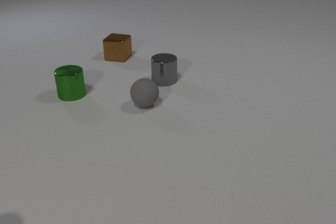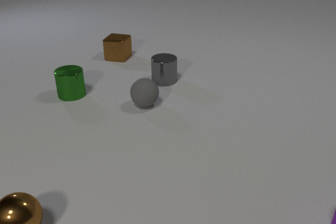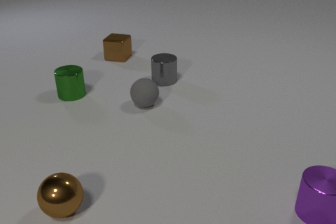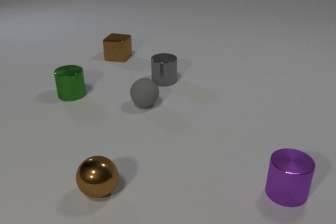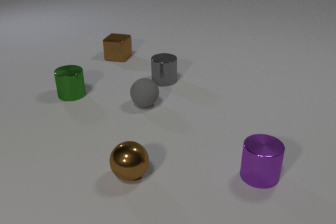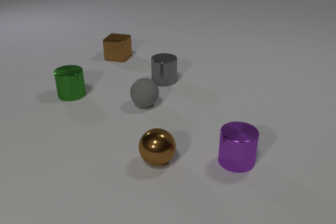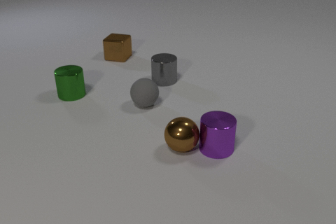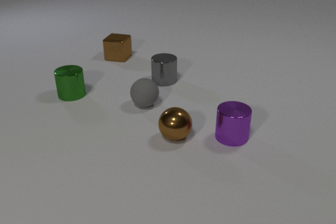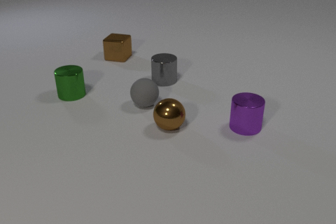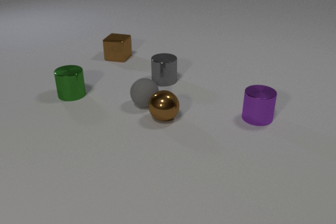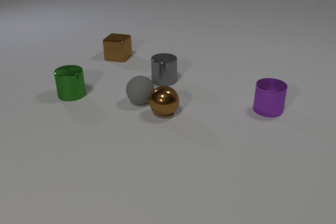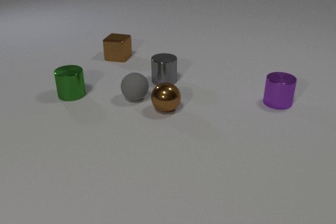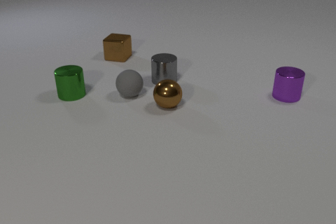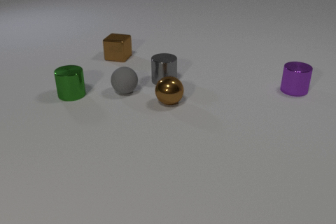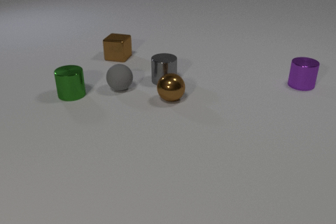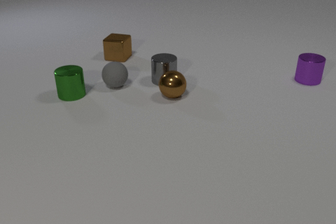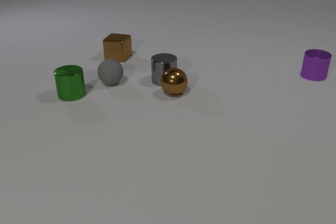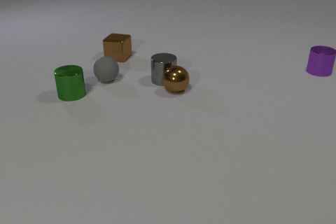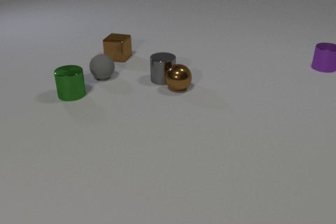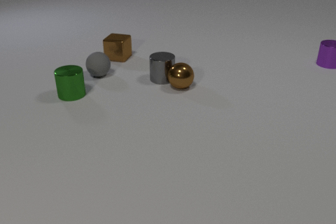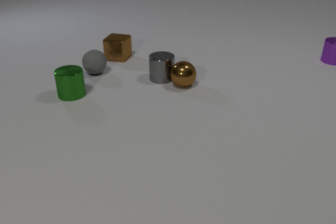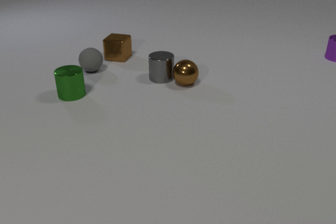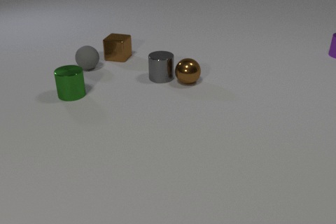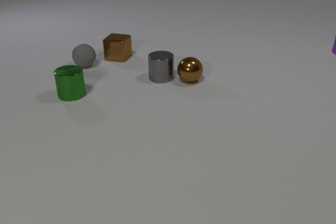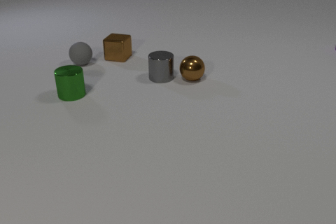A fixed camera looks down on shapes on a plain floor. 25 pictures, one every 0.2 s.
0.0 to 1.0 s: The brown metal sphere comes in at the bottom edge, rolls to the right and away from the camera. The purple metal cylinder comes in at the right edge, slides to the left and away from the camera.
1.0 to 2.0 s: The brown metal sphere rolls away from the camera. The purple metal cylinder slides away from the camera. The gray rubber sphere rolls away from the camera. The brown metal sphere and the purple metal cylinder collide. The brown metal sphere and the gray rubber sphere collide.
2.0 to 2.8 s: The brown metal sphere rolls away from the camera. The purple metal cylinder slides away from the camera and to the right. The gray rubber sphere rolls away from the camera and to the left.
2.8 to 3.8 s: The brown metal sphere rolls away from the camera. The purple metal cylinder slides away from the camera. The gray rubber sphere rolls away from the camera and to the left. The brown metal sphere and the gray metal cylinder collide.
3.8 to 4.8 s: The brown metal sphere rolls away from the camera and to the right. The purple metal cylinder slides away from the camera. The gray rubber sphere rolls away from the camera and to the left.
How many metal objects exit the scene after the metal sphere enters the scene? 1.
What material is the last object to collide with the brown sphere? metal.
What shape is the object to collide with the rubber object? sphere.
